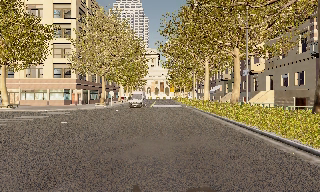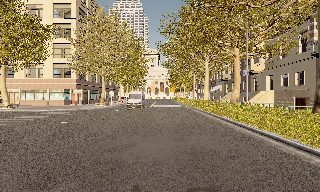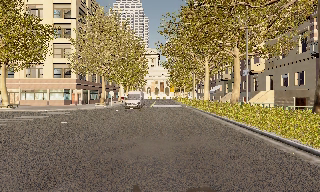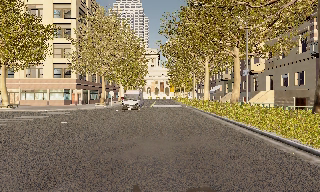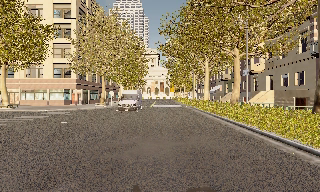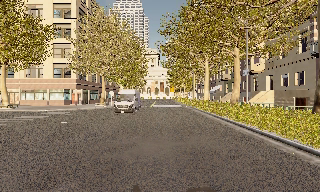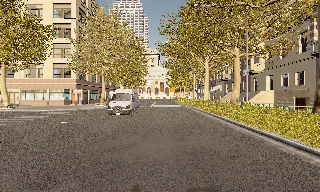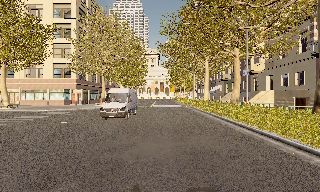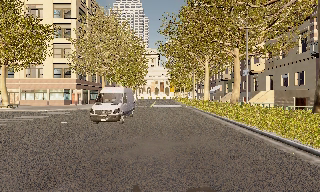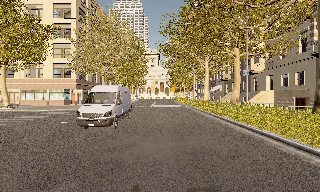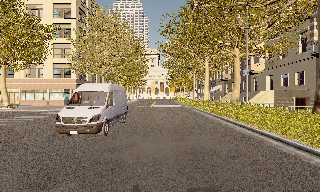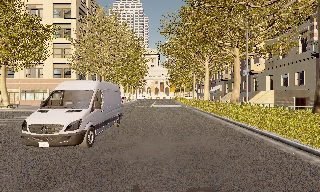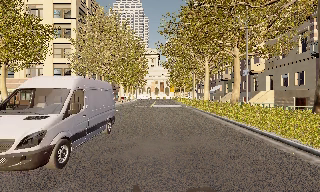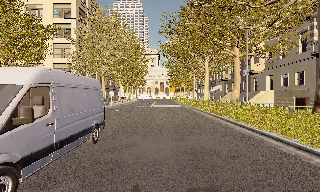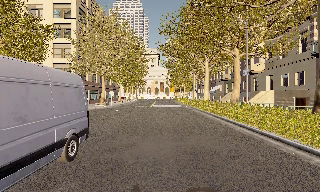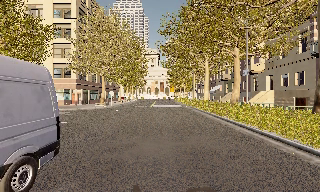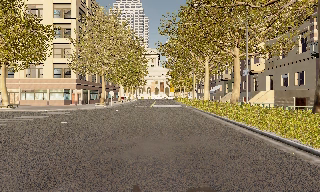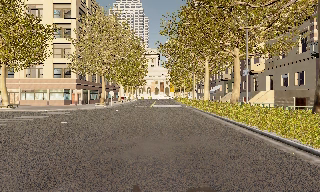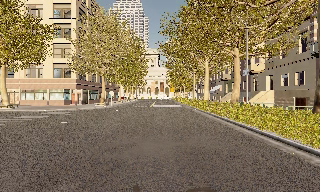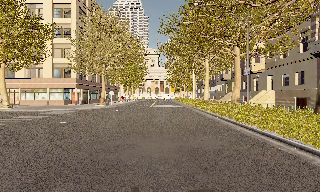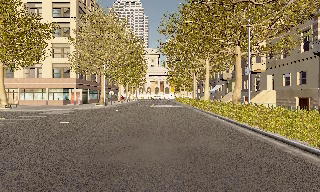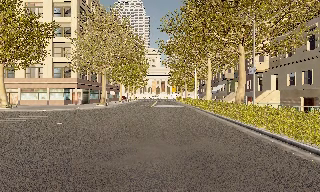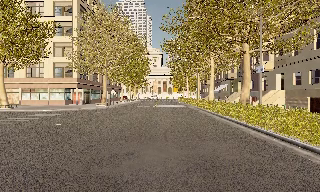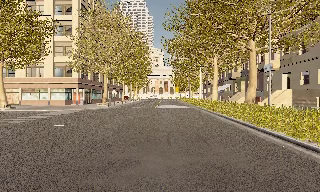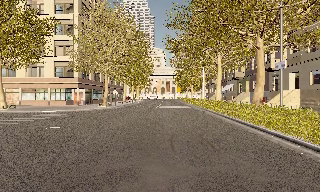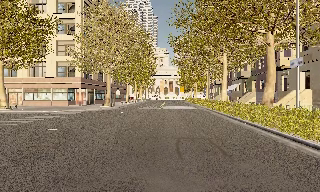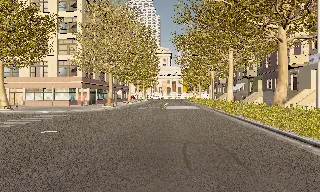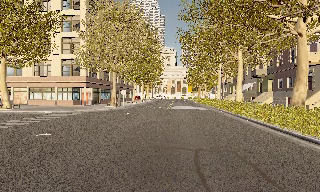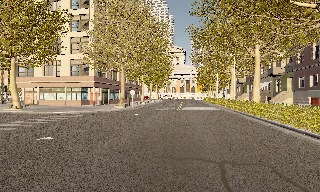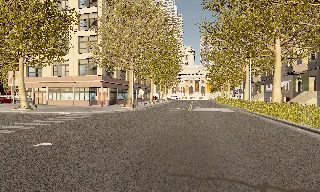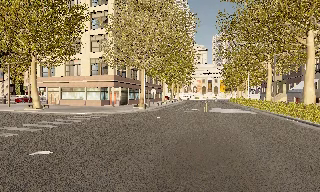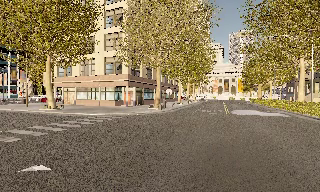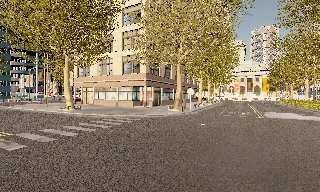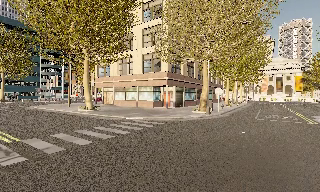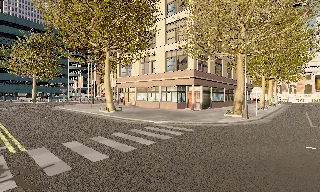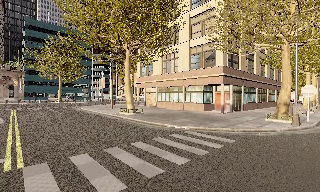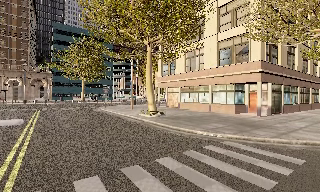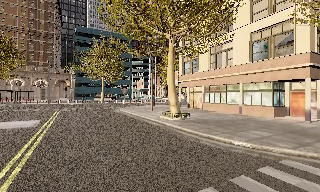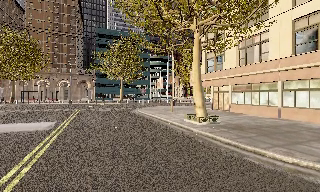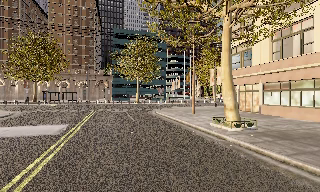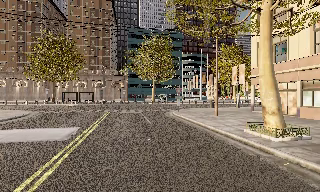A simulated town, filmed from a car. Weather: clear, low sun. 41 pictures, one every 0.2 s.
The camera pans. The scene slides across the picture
to the right.
The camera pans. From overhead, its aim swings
counterclockwise.
0.0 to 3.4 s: The camera keeps its place and its aim.
3.4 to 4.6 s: The camera travels forward, about 1.5 m, so what stands in front looms larger. It gains speed.
4.6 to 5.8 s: The camera pans to its left, which is counterclockwise from overhead, by about 10 degrees. It travels forward, about 4.5 m, so what stands in front looms larger. It gains speed.
5.8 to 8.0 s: The camera swings to its left by about 65 degrees, and the scene slides to the right. It travels forward, about 17 m.
The film runs forward here.
